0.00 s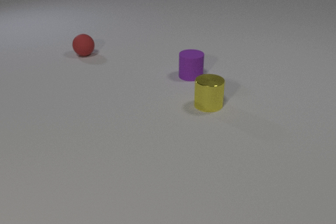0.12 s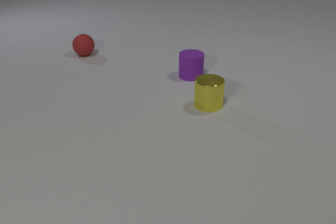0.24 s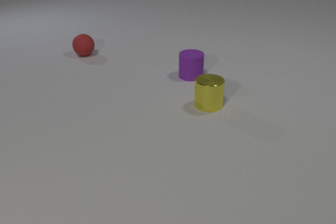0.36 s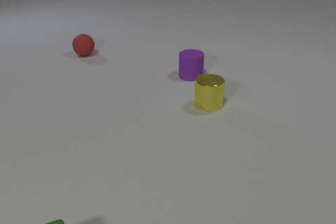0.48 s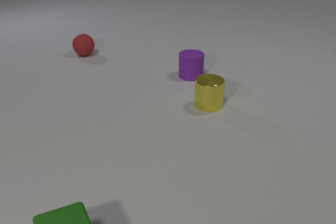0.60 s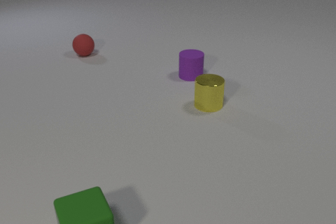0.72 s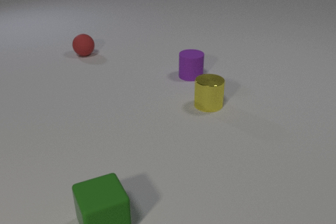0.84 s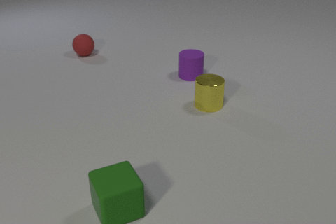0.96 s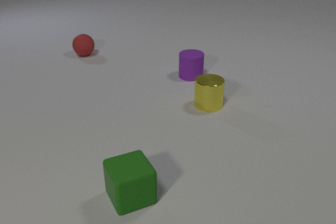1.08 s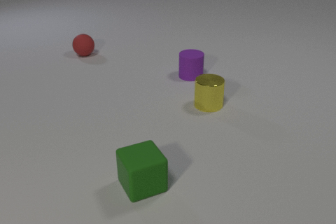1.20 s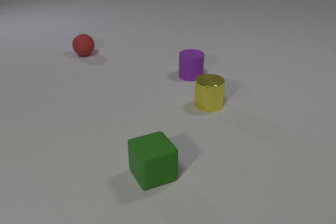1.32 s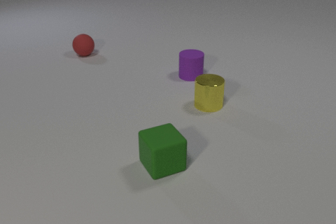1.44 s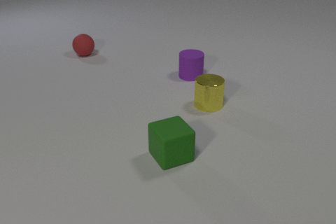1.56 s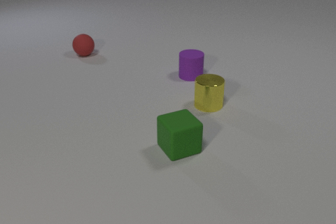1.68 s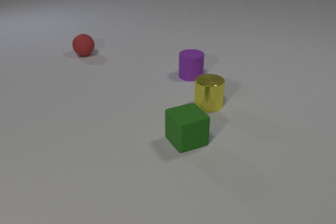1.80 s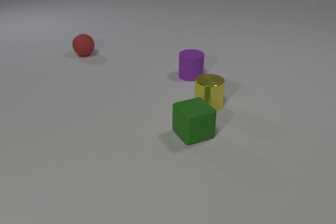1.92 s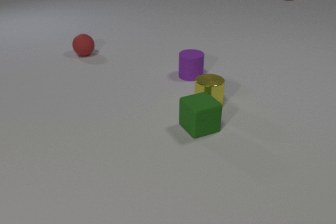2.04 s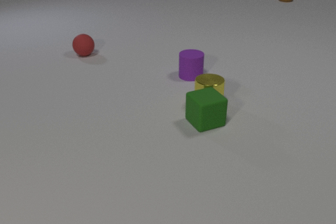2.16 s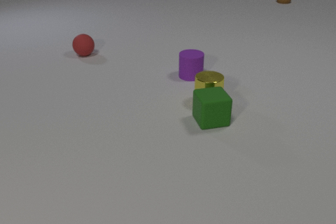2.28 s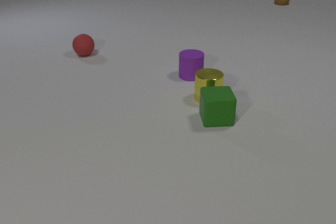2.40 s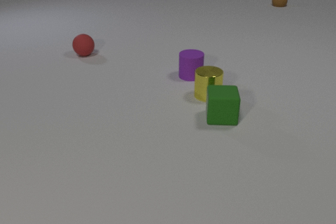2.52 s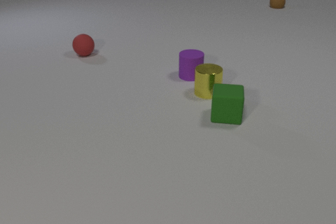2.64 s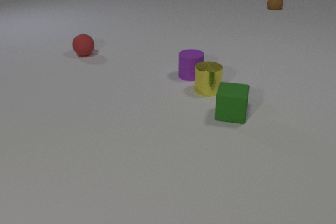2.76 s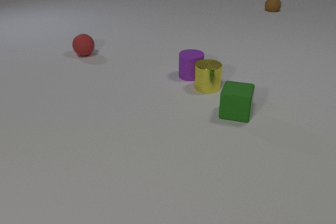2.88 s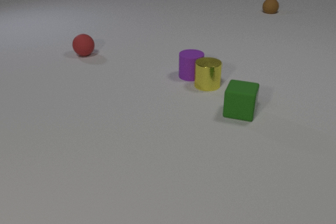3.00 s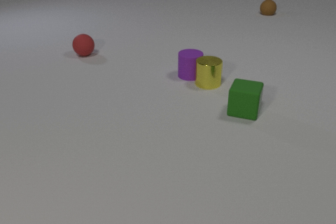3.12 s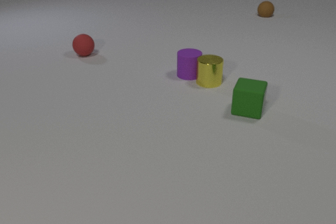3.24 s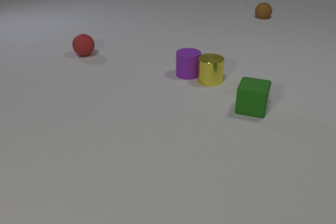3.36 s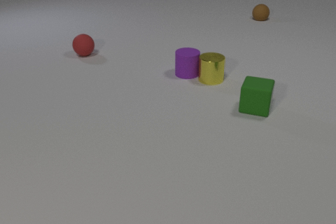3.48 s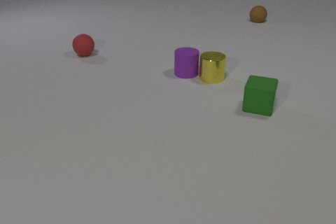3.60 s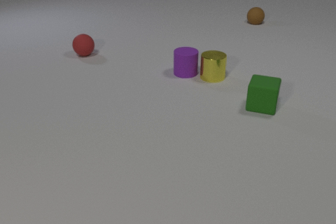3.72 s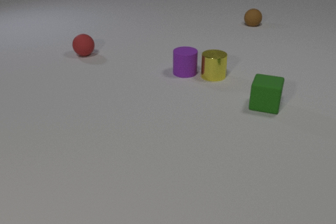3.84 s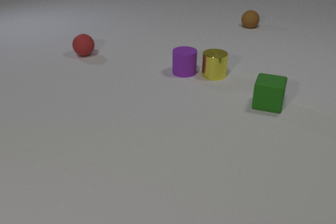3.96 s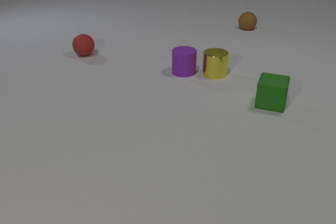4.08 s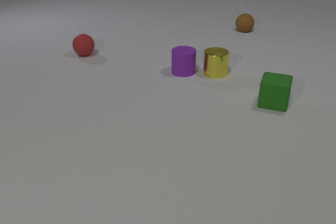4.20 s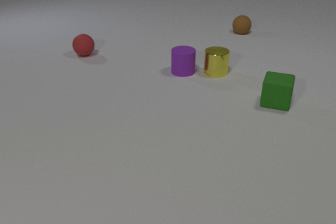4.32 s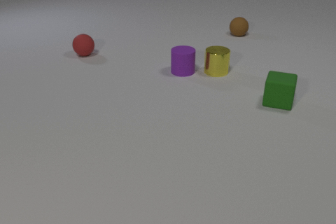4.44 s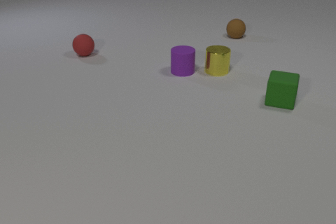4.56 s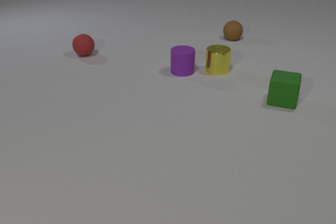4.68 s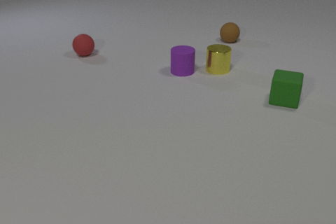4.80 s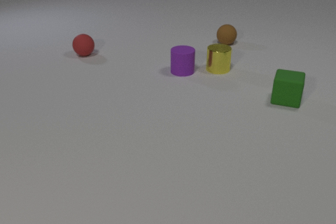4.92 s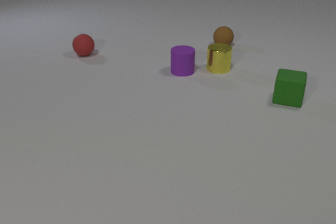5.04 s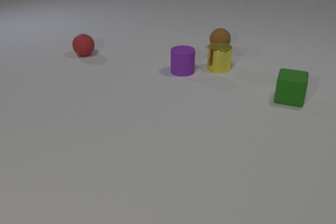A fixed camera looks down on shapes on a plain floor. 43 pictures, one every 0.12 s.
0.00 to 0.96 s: The green rubber cube comes in at the bottom edge, slides away from the camera and to the right.
0.96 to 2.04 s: The green rubber cube slides away from the camera and to the right. The brown rubber sphere comes in at the top edge, rolls toward the camera. The green rubber cube and the yellow metal cylinder collide.
2.04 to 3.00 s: The green rubber cube slides to the right and away from the camera, spins so that its near face slides to the left, clockwise seen from above. The yellow metal cylinder slides away from the camera. The brown rubber sphere rolls toward the camera. The yellow metal cylinder and the purple rubber cylinder collide.
3.00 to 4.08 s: The green rubber cube slides to the right and away from the camera. The yellow metal cylinder slides away from the camera. The brown rubber sphere rolls toward the camera. The purple rubber cylinder slides away from the camera and to the left.
4.08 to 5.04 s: The green rubber cube slides to the right and away from the camera. The yellow metal cylinder slides away from the camera. The brown rubber sphere rolls toward the camera and to the left.
What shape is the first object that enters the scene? cube.
How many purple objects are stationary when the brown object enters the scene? 1.
Are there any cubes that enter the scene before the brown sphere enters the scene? yes.
